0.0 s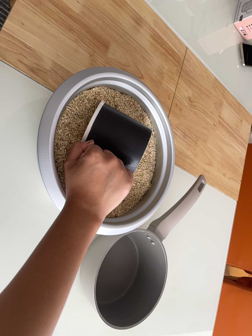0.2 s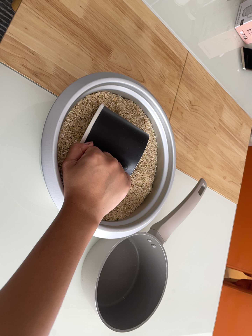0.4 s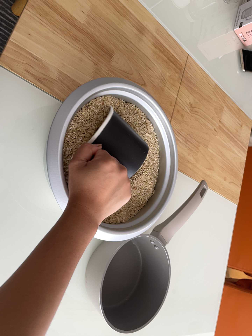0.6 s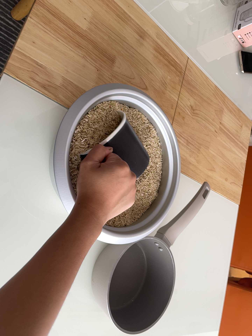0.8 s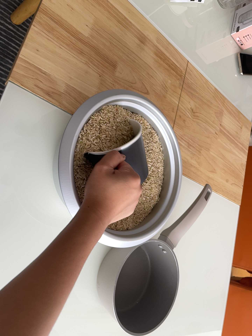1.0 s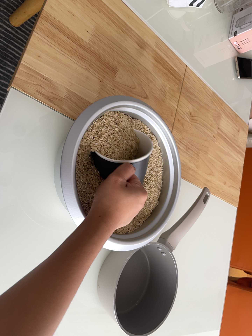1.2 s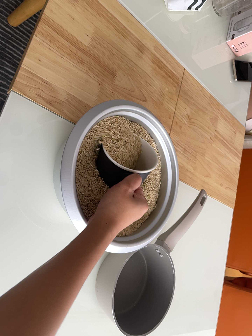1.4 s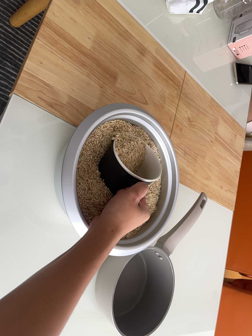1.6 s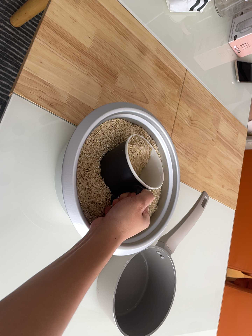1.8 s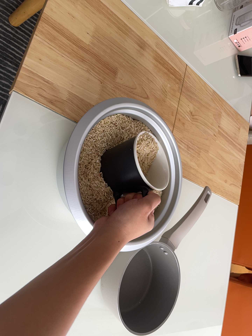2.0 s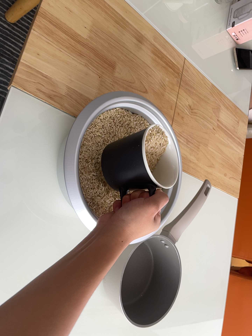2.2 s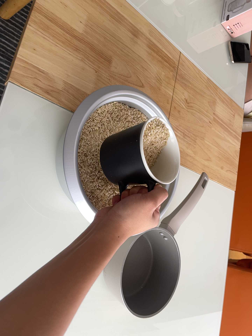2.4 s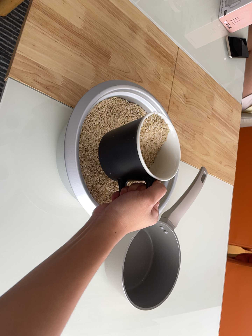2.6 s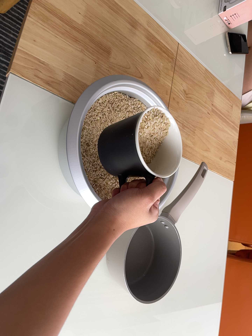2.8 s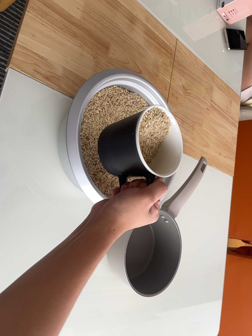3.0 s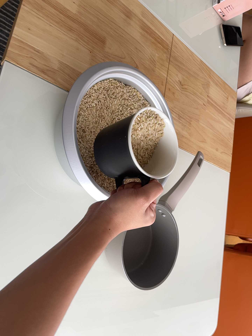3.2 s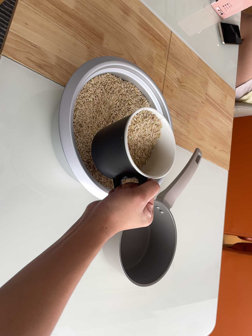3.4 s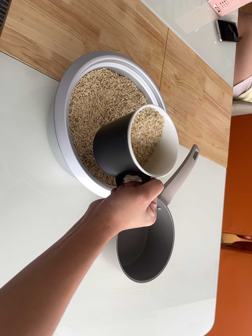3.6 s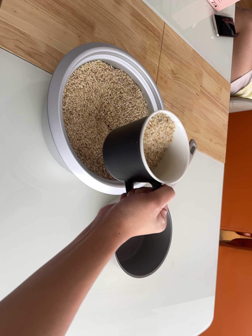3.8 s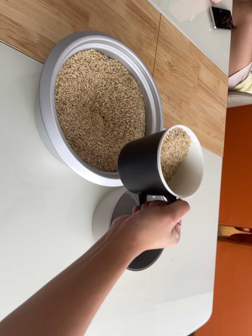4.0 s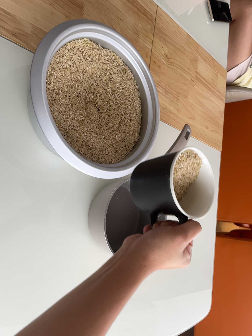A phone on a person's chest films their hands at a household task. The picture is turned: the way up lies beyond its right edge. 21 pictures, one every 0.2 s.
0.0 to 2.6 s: The camera travels backward, about 7 cm, so what stands in front gets smaller.
2.6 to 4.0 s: The camera travels toward the bottom of its view, about 8 cm, so close, fixed things drift upward.
The film runs forward here.
